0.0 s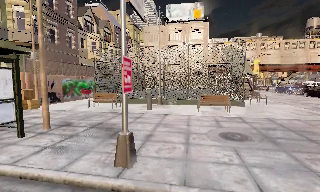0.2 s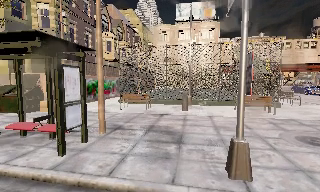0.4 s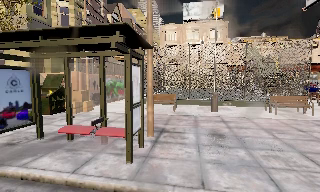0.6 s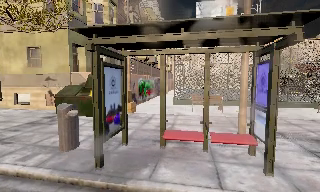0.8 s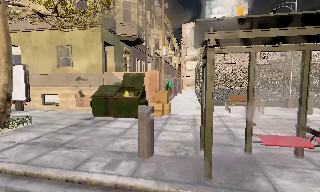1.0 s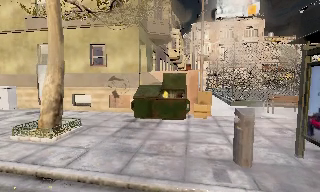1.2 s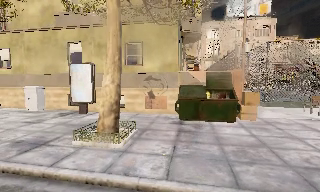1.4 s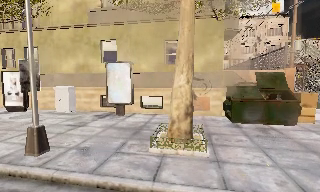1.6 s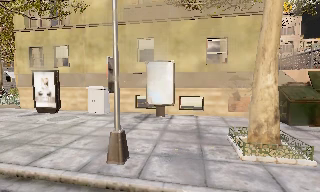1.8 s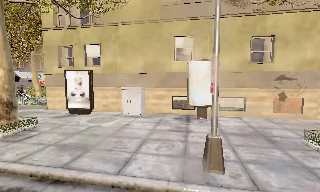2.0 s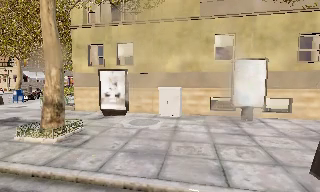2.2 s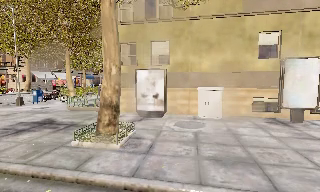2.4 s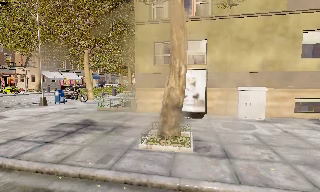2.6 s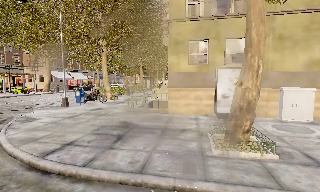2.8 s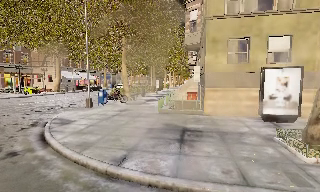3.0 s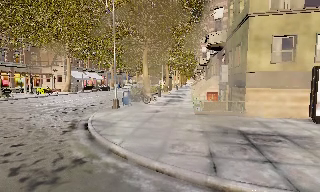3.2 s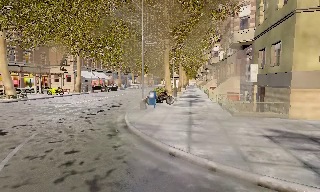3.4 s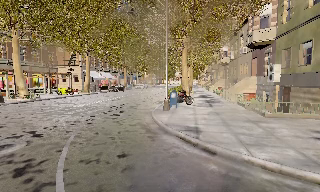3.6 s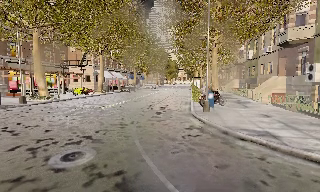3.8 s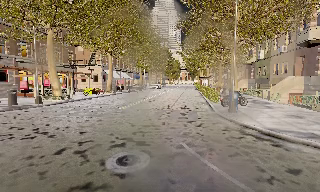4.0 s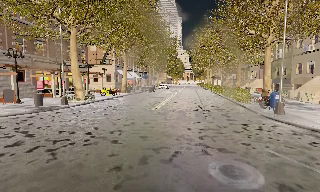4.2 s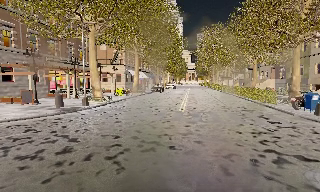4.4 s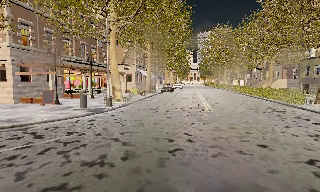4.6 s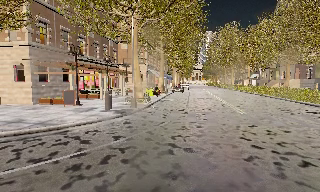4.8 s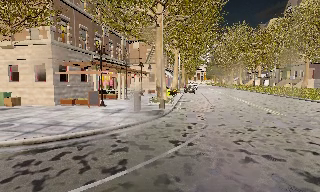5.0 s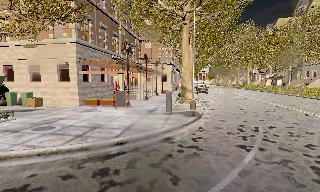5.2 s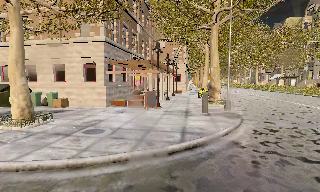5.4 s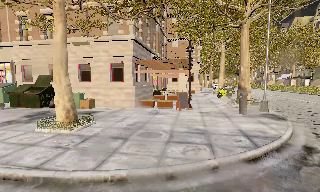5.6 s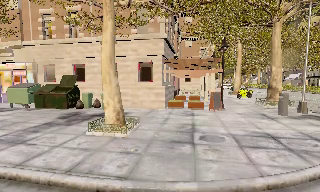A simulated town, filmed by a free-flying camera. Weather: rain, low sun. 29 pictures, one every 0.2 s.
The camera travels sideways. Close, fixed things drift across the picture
to the right.
0.0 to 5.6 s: The camera travels to its left, about 60 m, so close, fixed things drift to the right.
The film runs forward here.
